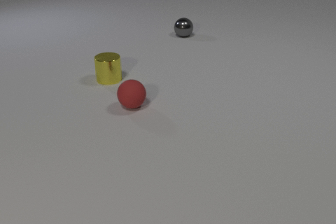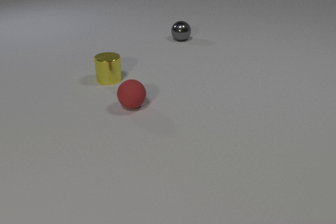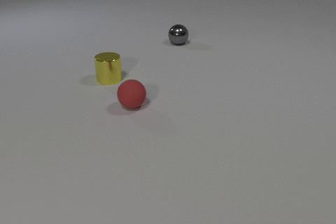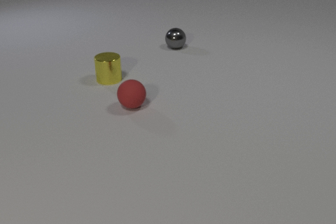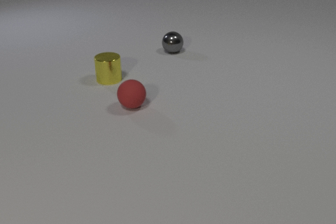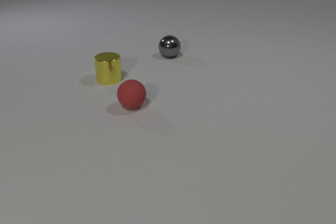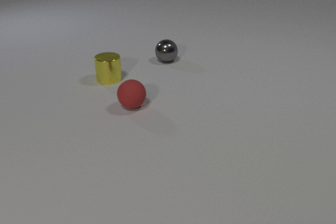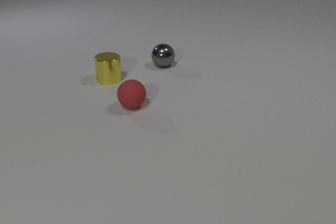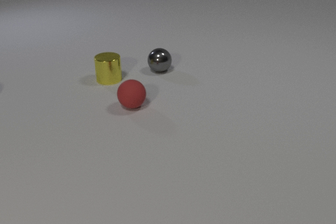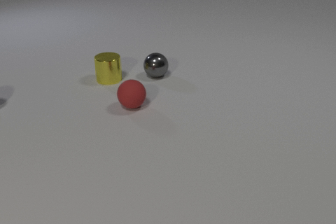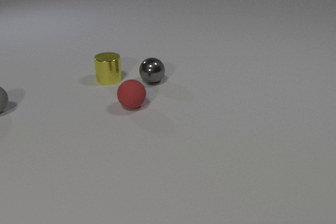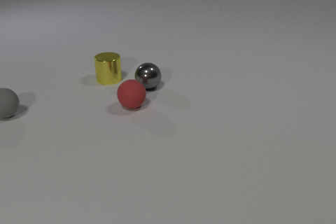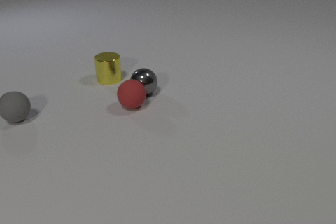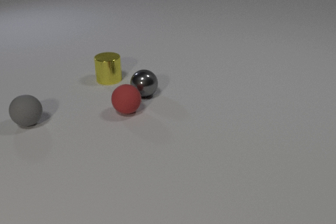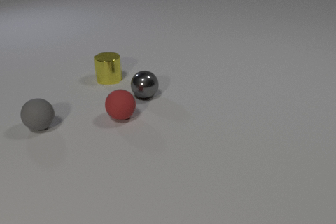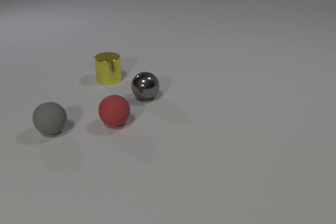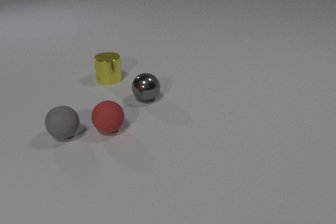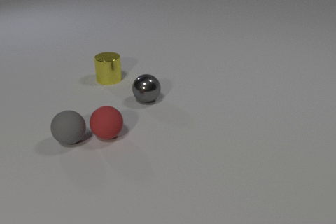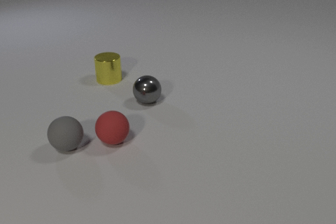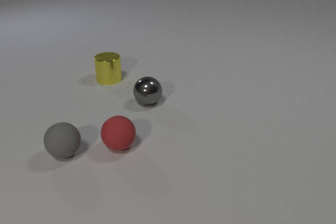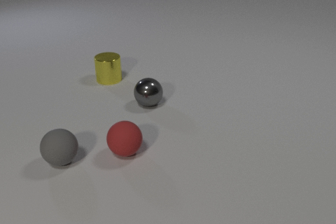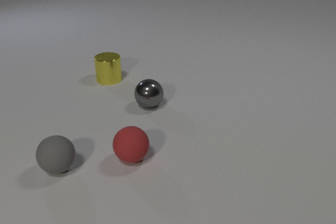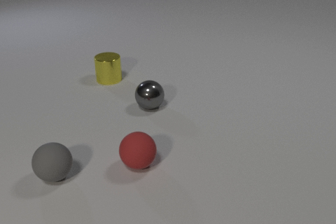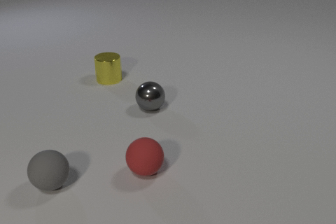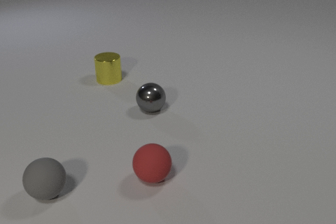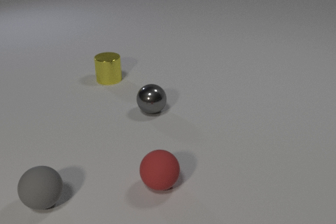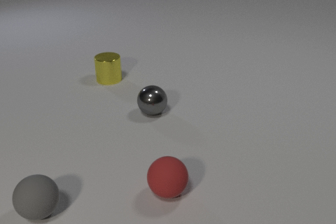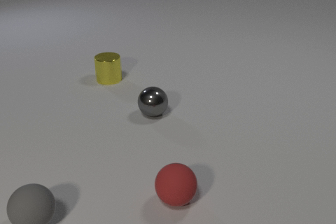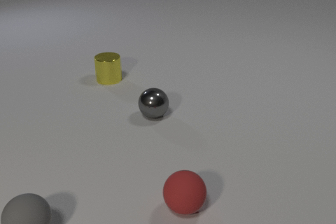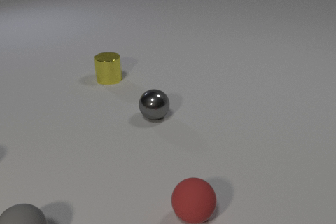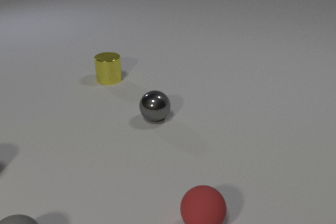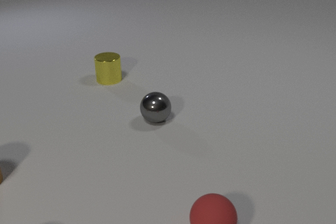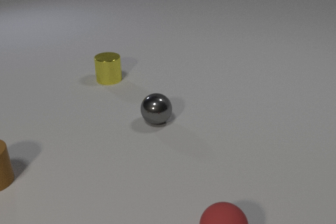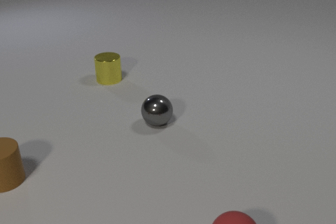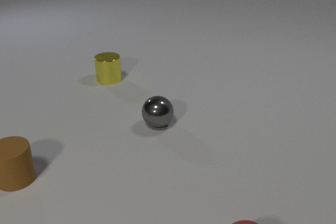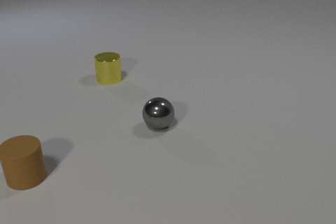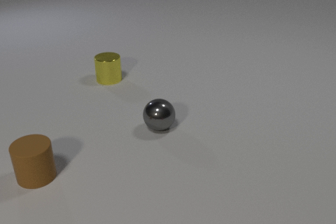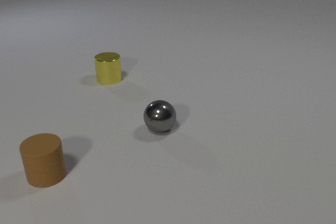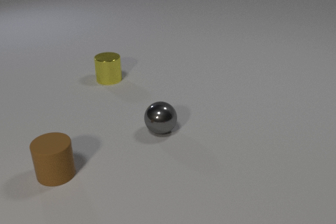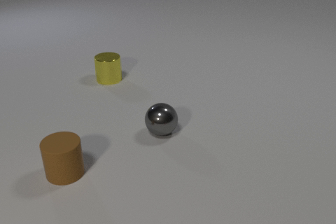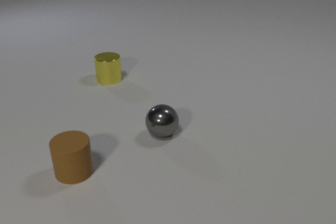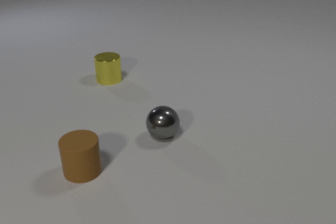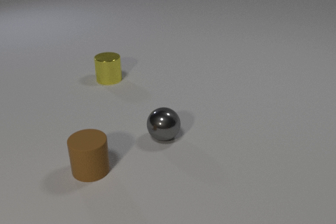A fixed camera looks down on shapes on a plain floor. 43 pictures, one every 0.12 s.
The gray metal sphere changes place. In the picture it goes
toward the camera.
The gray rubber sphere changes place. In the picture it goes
toward the camera.
0.00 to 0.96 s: The gray metal sphere rolls toward the camera.
0.96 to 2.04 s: The gray metal sphere rolls toward the camera. The red rubber sphere rolls toward the camera and to the left. The gray rubber sphere comes in at the left edge, rolls toward the camera and to the right. The gray metal sphere and the red rubber sphere collide. The red rubber sphere and the gray rubber sphere collide.
2.04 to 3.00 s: The gray metal sphere rolls toward the camera. The red rubber sphere rolls toward the camera and to the right. The gray rubber sphere rolls toward the camera.
3.00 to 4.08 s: The gray metal sphere rolls toward the camera. The red rubber sphere rolls toward the camera and to the right. The brown rubber cylinder comes in at the left edge, slides to the right. The gray rubber sphere rolls toward the camera, leaves at the bottom edge.
4.08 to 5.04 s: The gray metal sphere rolls toward the camera. The red rubber sphere leaves at the bottom edge. The brown rubber cylinder slides to the right.
How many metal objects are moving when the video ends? 1.
What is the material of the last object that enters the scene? rubber.
Are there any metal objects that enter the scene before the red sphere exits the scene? no.
